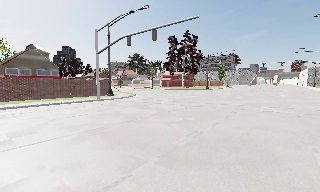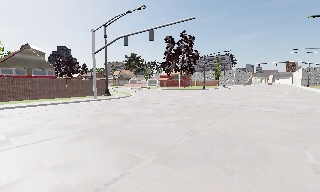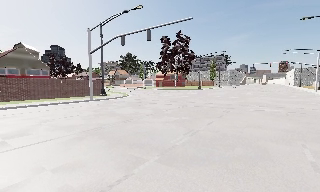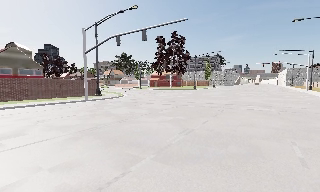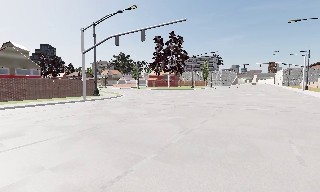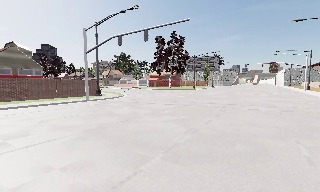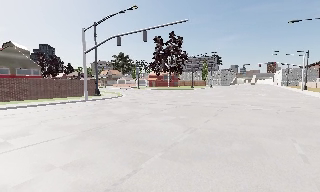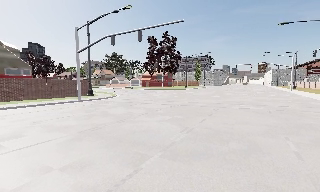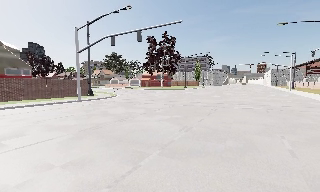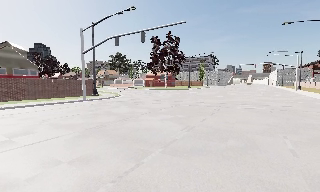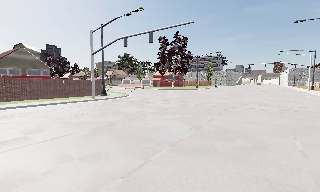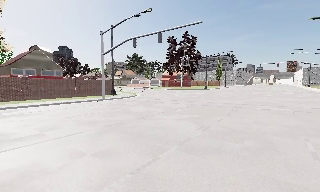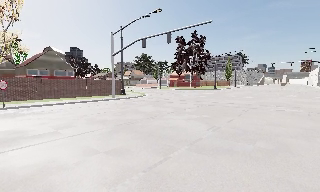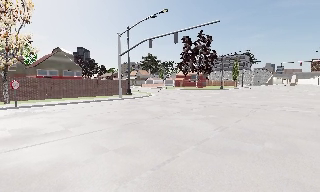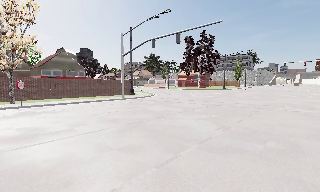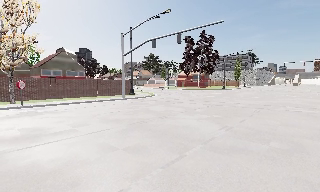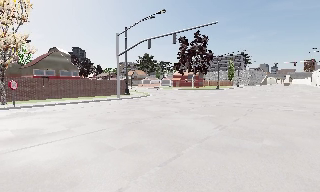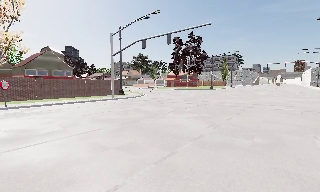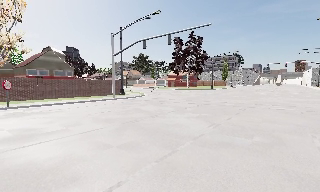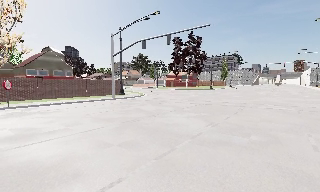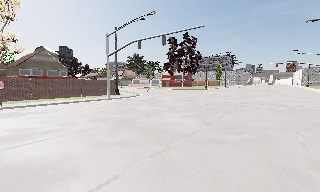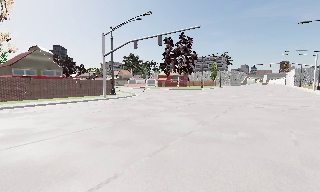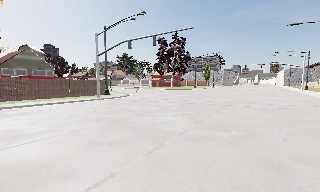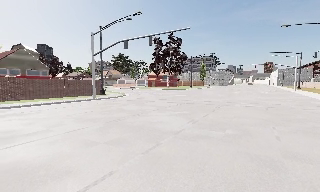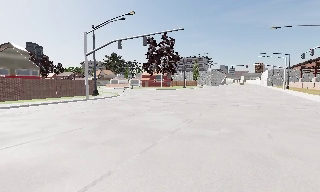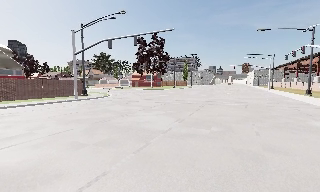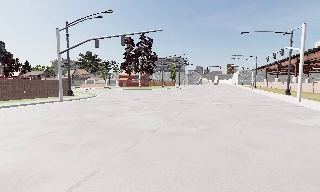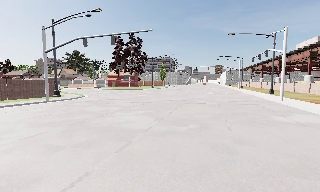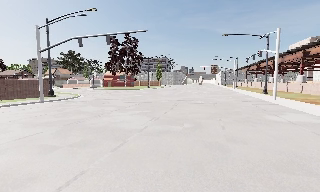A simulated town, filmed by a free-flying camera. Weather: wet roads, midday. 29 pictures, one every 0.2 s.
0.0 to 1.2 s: The camera travels to its left, about 0.5 m.
1.2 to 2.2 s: The camera travels backward, about 0.5 m, so what stands in front gets smaller.
2.2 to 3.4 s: The camera shifts only a little, or ends up much as it began.
3.4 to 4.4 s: The camera travels backward, about 0.5 m, so what stands in front gets smaller.
4.4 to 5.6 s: The camera pans to its right, which is clockwise from overhead, by about 15 degrees.
The film runs backward here.
